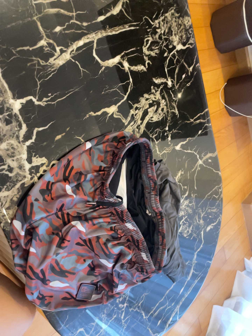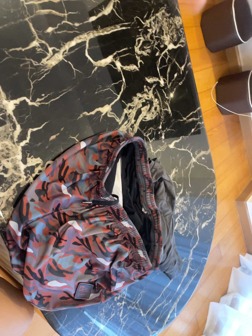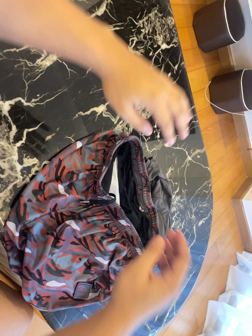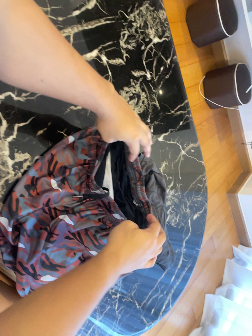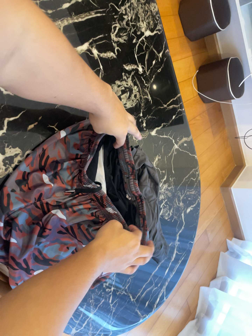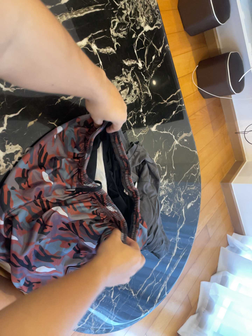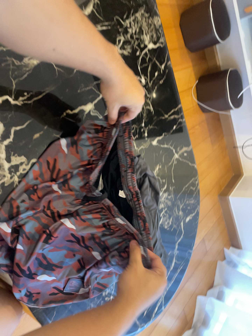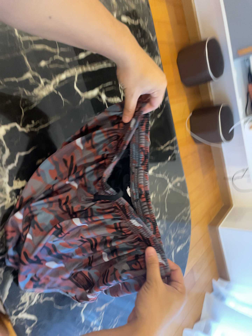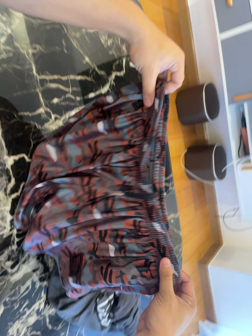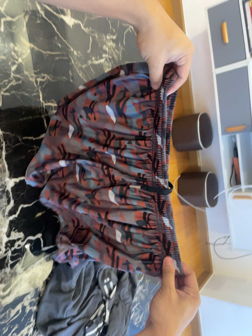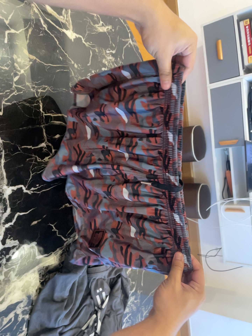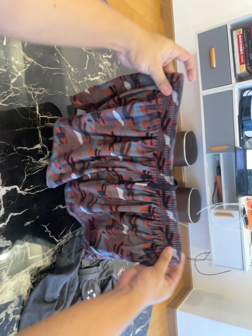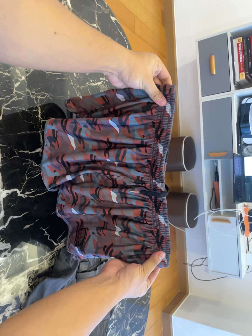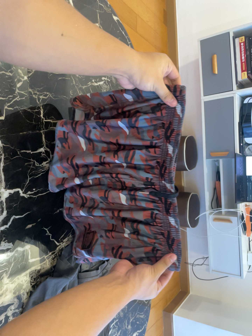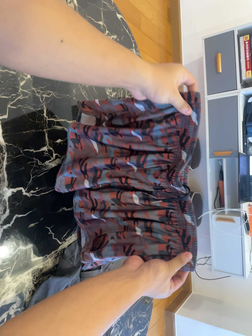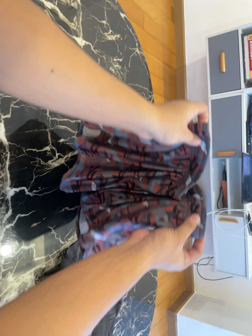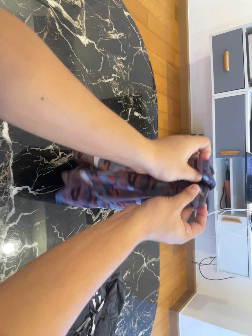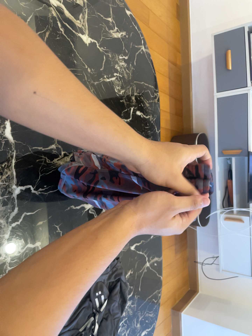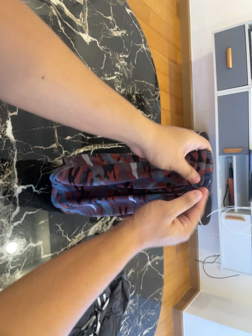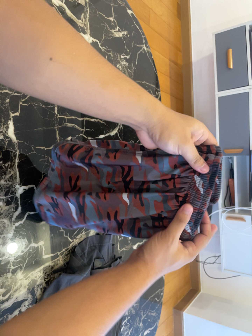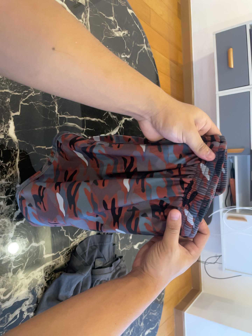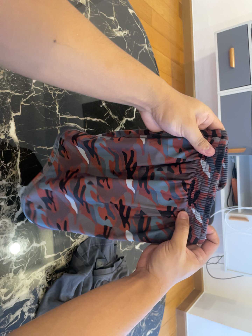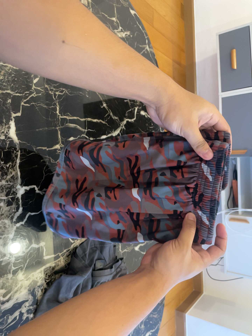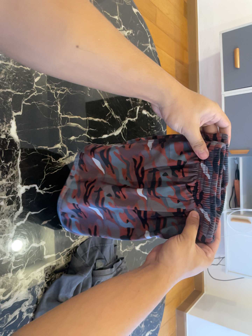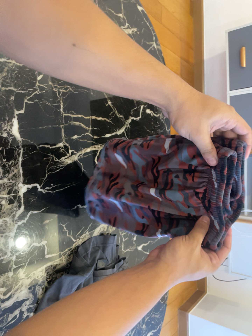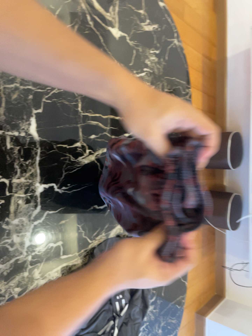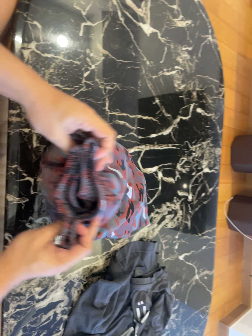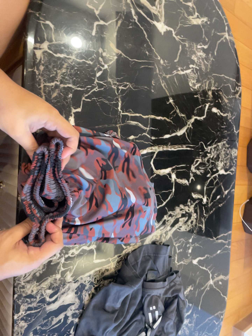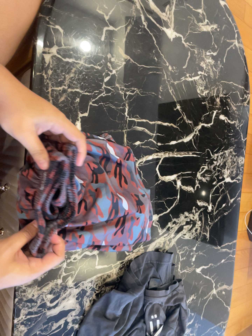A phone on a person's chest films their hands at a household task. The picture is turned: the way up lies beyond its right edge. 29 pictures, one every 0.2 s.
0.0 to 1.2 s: The camera shifts only a little, or ends up much as it began.
1.2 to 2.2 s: The camera travels backward, toward the top of its view and to its left, about 12 cm, so what stands in front gets smaller. Its aim tips toward the top of its view by about 20 degrees, and the scene shifts downward. It rolls about its line of sight by about 15 degrees, and the scene rotates clockwise.
2.2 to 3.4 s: The camera shifts only a little, or ends up much as it began.
3.4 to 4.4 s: The camera keeps its place and its aim.
4.4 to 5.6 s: The scene slides to the right, as the camera pans about 15 degrees to its left. It travels forward, about 8 cm, so what stands in front looms larger.
The film runs forward here.
